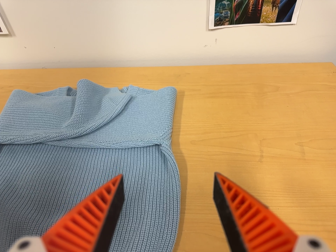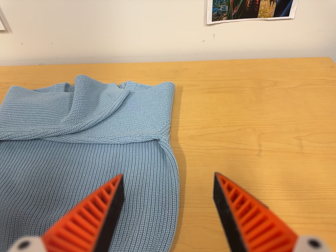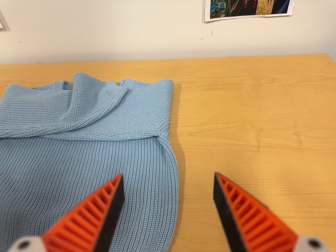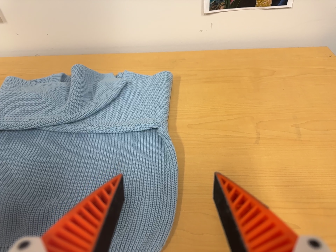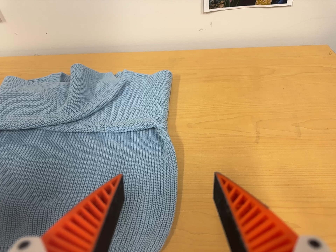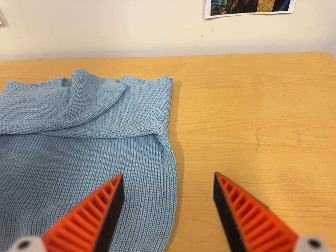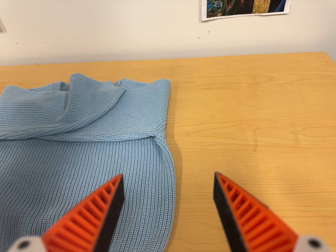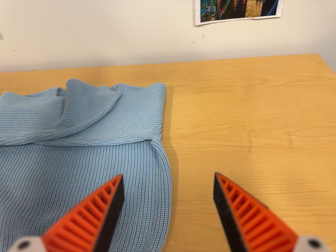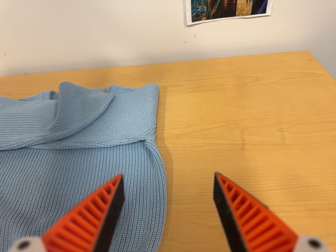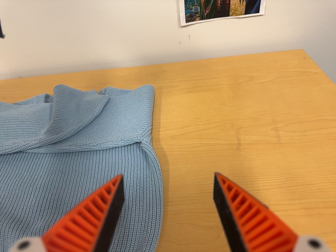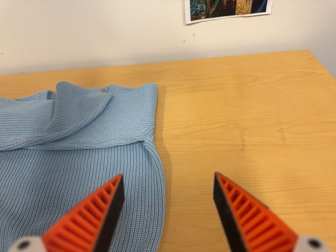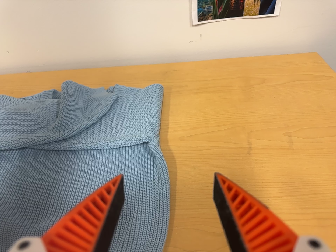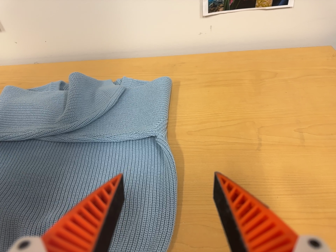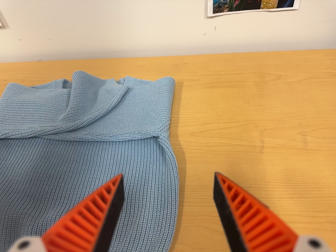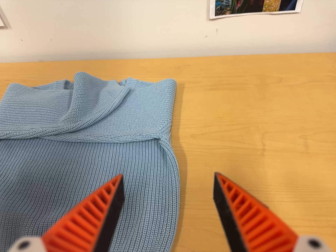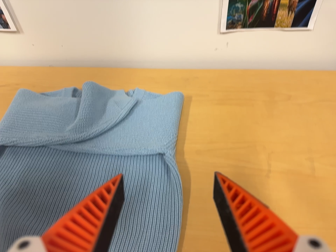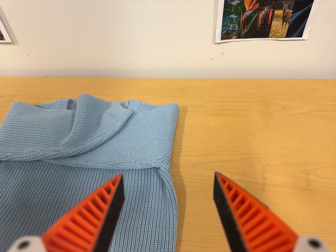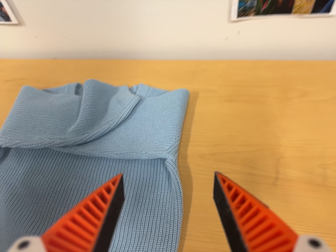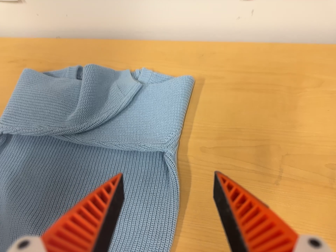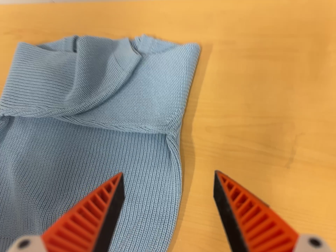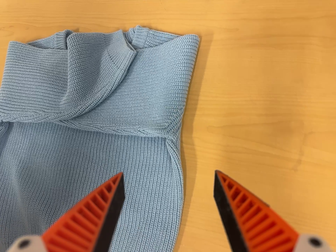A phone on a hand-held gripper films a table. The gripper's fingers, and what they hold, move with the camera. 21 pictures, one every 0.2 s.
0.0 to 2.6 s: The camera shifts only a little, or ends up much as it began.
2.6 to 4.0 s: The camera pans to its left by about 15 degrees. It travels toward the top of its view, to its right and forward, about 24 cm. Its aim tips toward the bottom of its view by about 30 degrees.
The film runs forward here.
